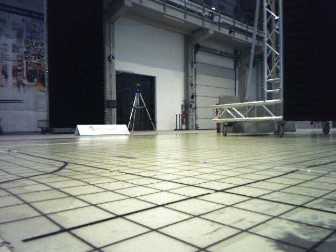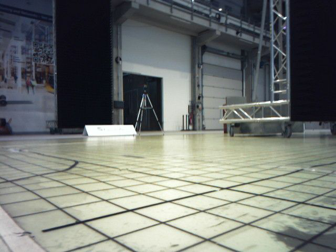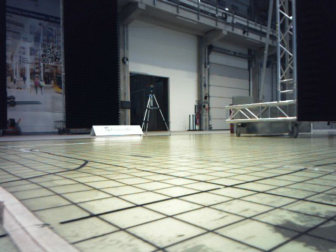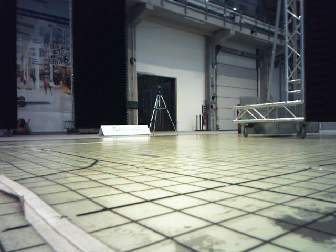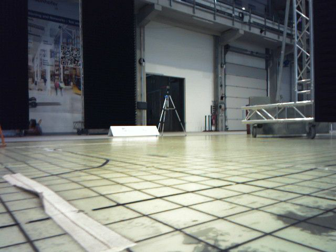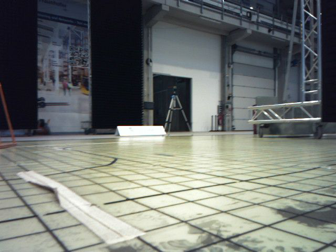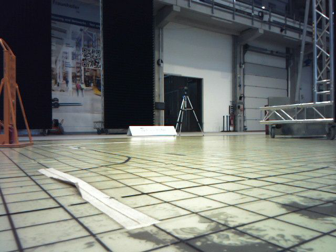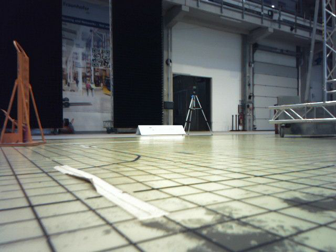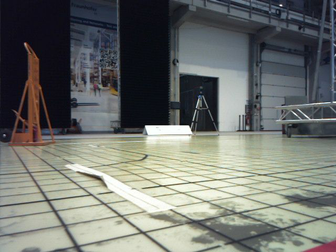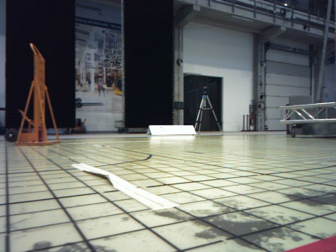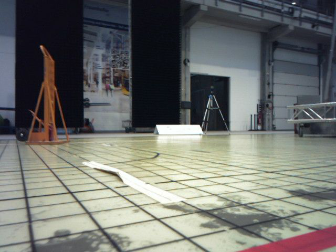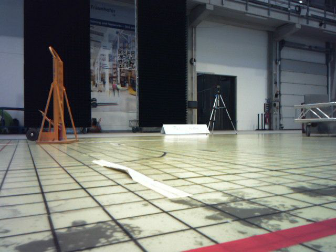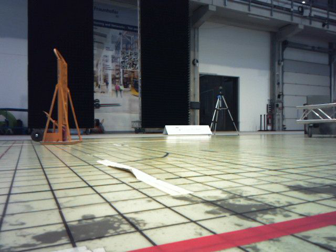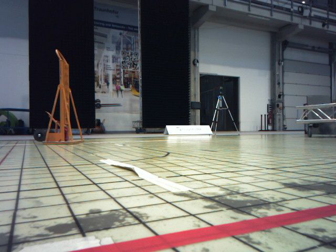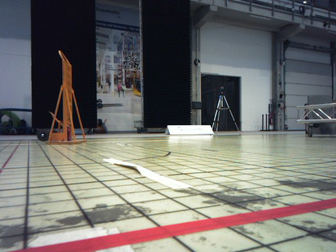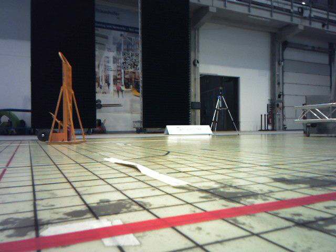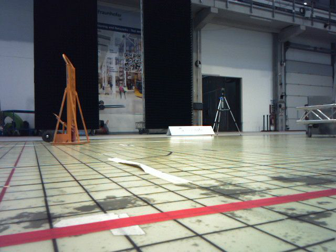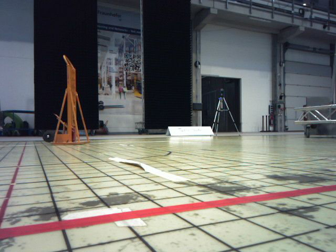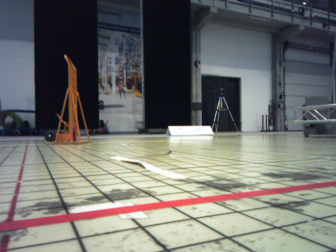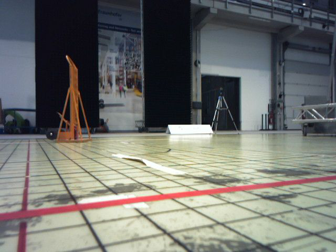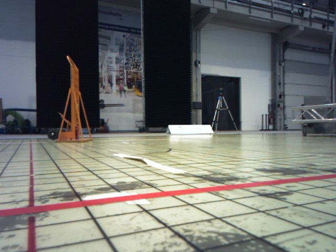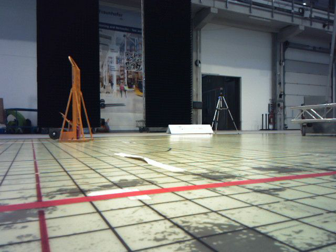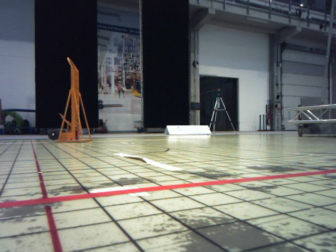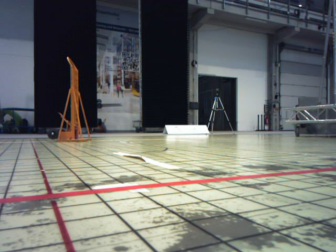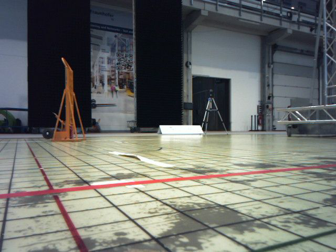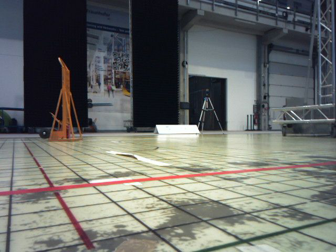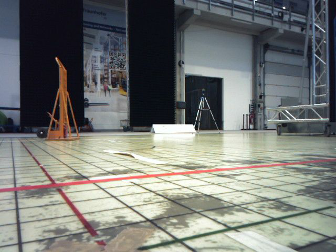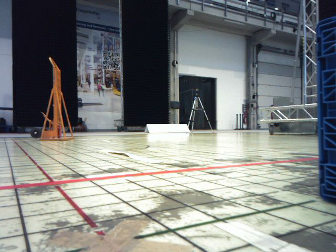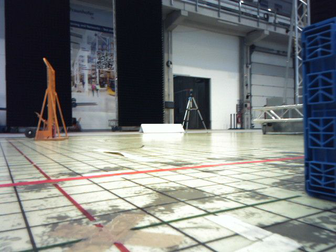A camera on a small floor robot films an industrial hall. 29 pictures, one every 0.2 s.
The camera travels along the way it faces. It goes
backward.
0.0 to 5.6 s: The scene slides to the right, as the camera pans about 10 degrees to its left. It travels backward, about 1.2 m, so what stands in front gets smaller.
The film runs backward here.
